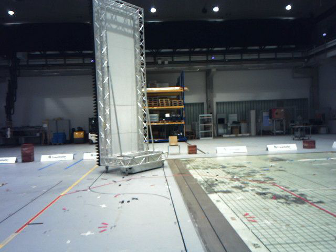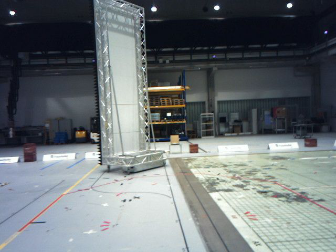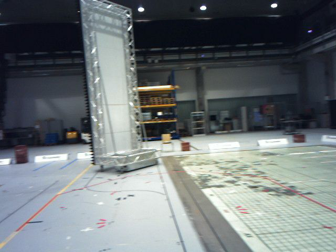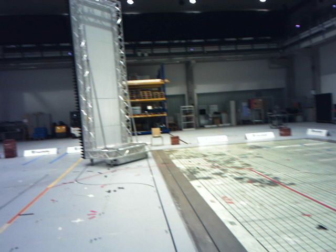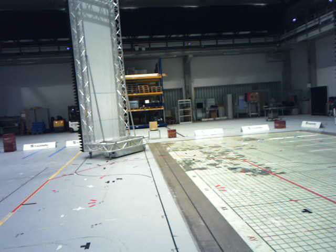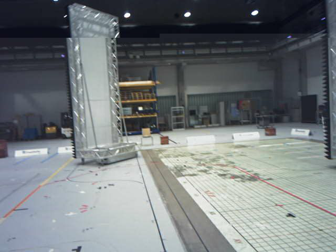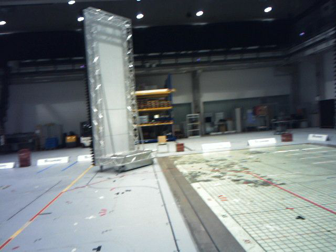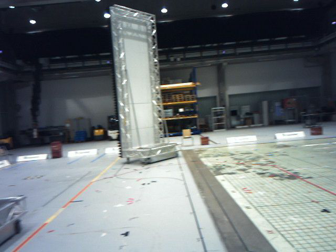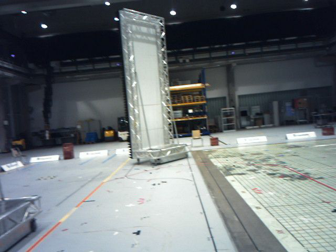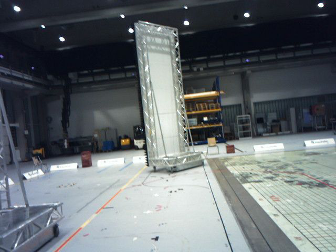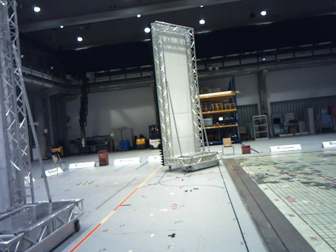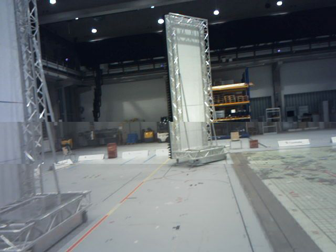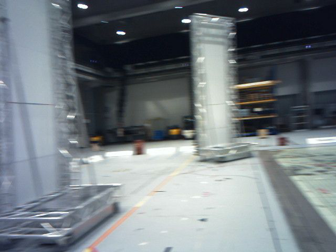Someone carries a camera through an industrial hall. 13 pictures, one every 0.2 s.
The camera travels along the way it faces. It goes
backward.
0.0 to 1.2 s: The camera travels backward, about 1 m, so what stands in front gets smaller.
1.2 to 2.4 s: The scene slides to the right, as the camera pans about 25 degrees to its left. It travels backward, about 0.8 m, so what stands in front gets smaller.
The film runs backward here.
